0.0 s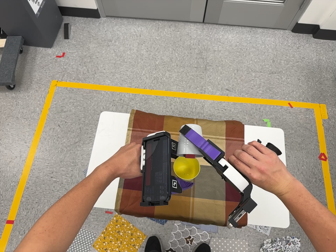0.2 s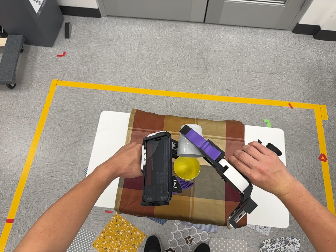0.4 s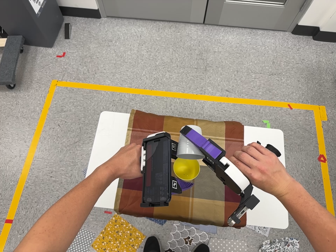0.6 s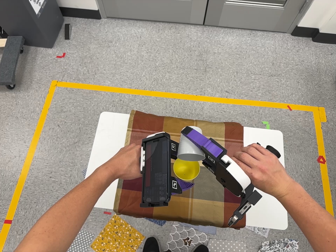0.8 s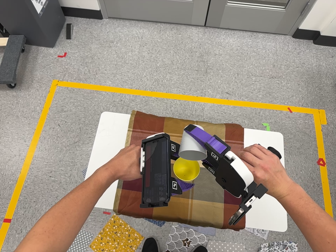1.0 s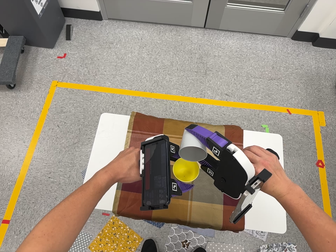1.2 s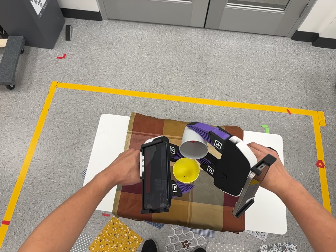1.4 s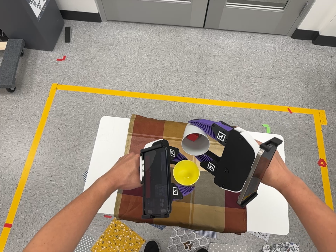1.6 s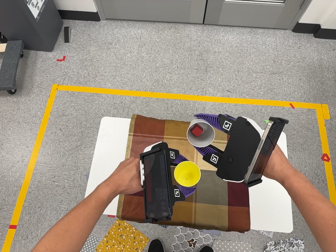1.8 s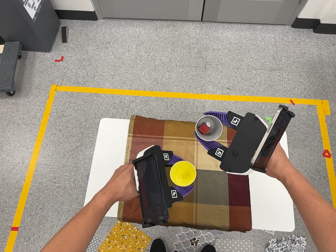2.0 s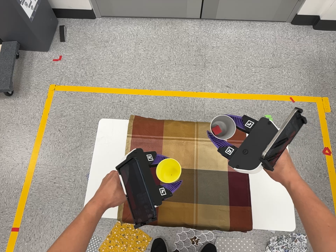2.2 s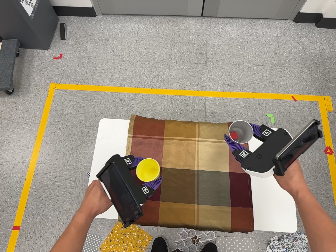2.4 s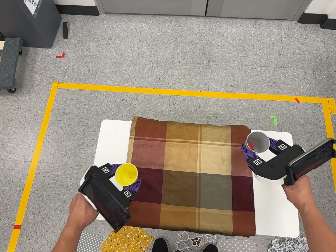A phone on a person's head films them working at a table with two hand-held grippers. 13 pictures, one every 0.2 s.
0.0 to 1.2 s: The camera keeps its place and its aim.
1.2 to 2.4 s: The camera travels toward the top of its view and forward, about 8 cm, so close, fixed things drift downward.
The film runs backward here.
